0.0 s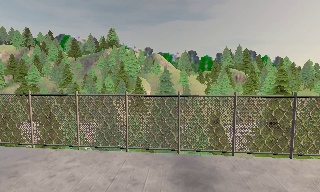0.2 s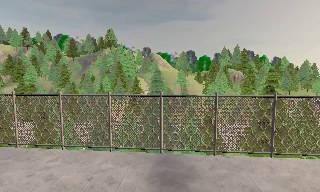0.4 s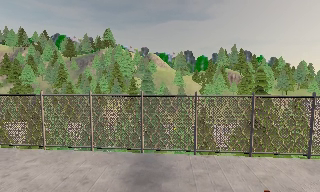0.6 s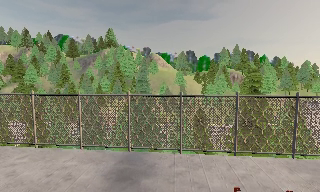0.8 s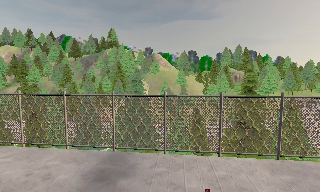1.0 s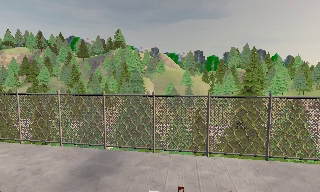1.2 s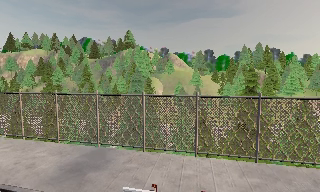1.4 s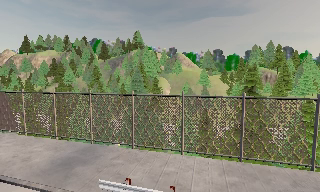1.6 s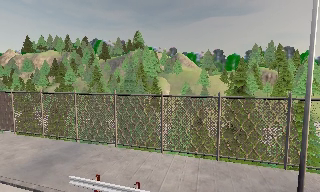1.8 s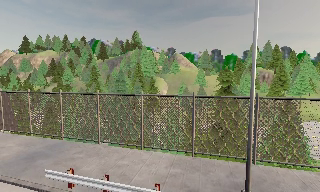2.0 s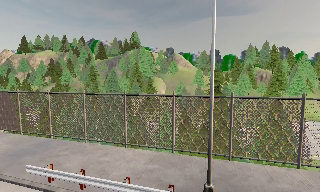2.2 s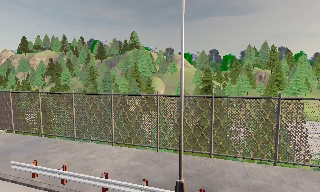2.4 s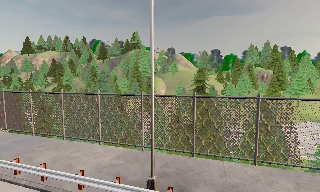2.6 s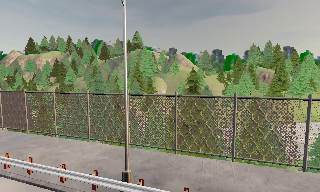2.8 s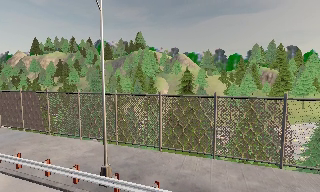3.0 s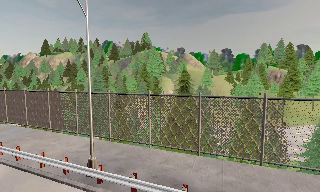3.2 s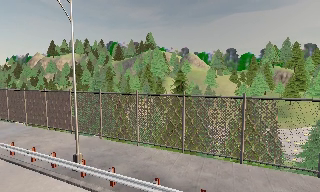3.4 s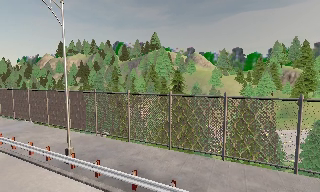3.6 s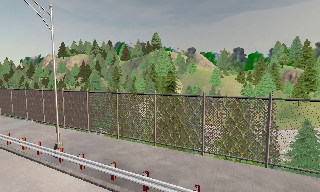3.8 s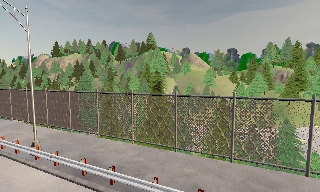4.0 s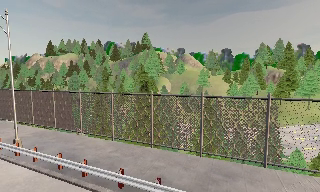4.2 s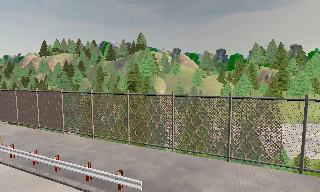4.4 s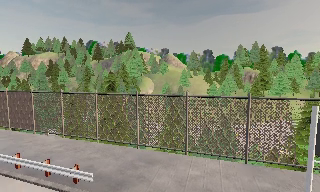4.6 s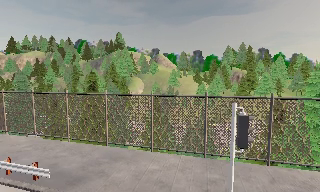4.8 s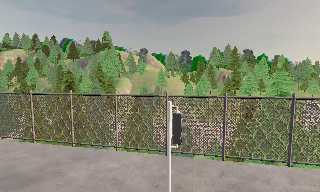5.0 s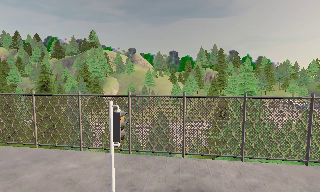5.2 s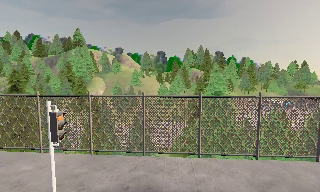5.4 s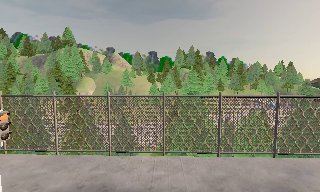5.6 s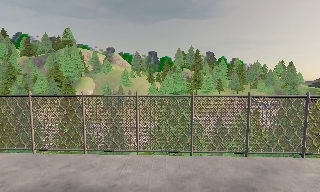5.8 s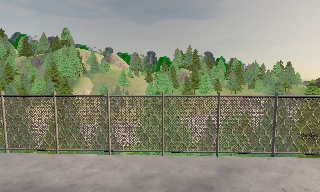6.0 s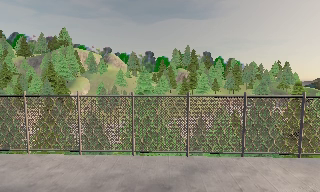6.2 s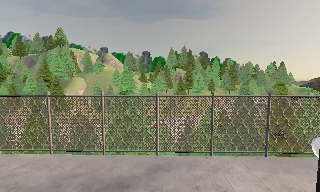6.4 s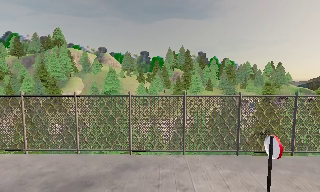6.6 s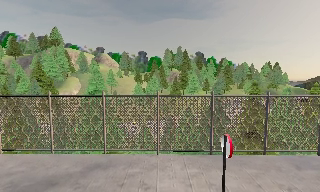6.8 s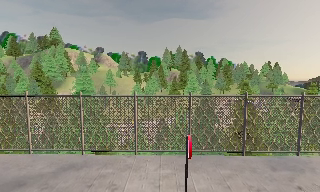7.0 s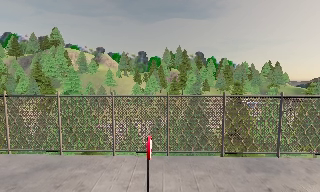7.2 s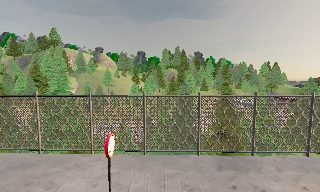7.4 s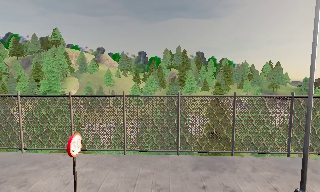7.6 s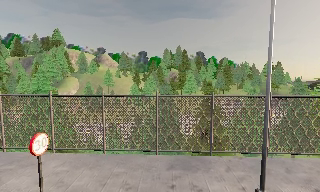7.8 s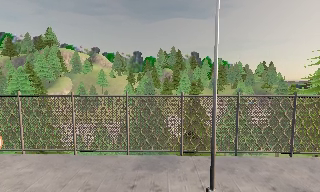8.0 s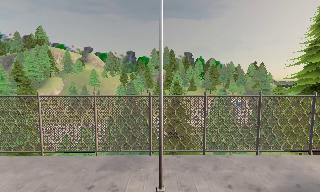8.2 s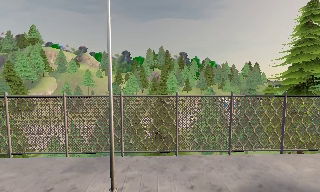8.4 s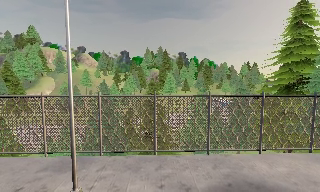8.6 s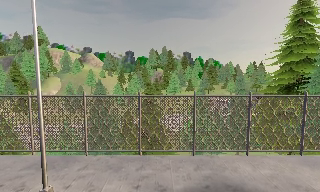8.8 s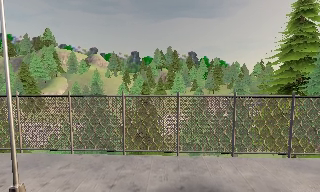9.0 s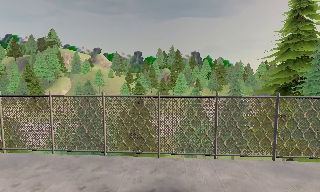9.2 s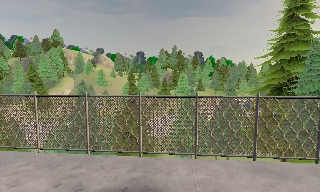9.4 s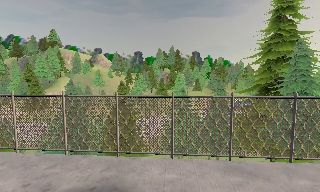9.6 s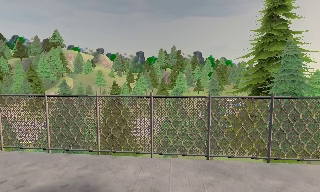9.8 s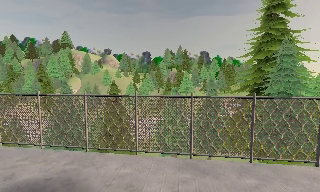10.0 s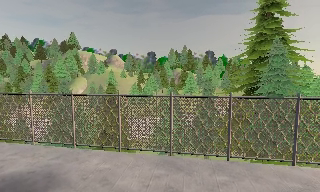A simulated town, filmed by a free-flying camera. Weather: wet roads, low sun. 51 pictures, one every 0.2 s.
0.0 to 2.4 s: The camera pans to its left, which is counterclockwise from overhead, by about 10 degrees. It travels to its right, about 12 m, so close, fixed things drift to the left.
2.4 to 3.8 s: The camera travels to its right and backward, about 8 m, so close, fixed things drift to the left.
3.8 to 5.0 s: The camera swings to its right by about 15 degrees, and the scene slides to the left. It travels to its right, about 8 m, so close, fixed things drift to the left.
5.0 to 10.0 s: The camera travels to its right, about 30 m, so close, fixed things drift to the left.
The film runs backward here.
